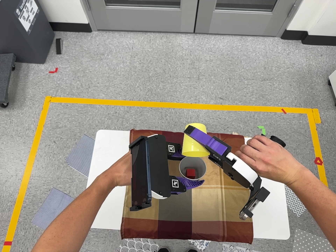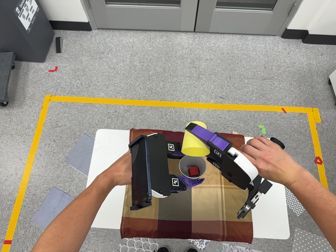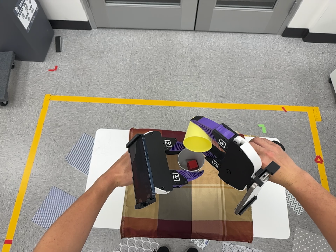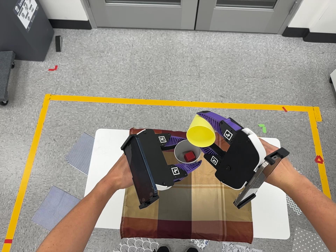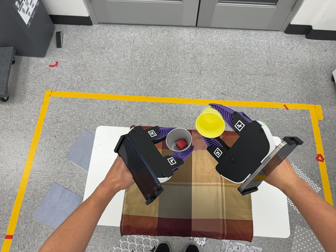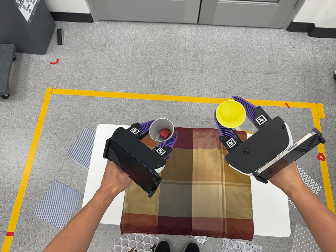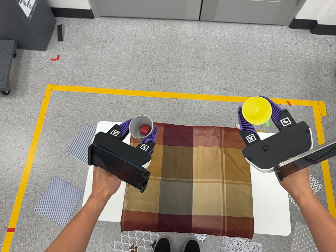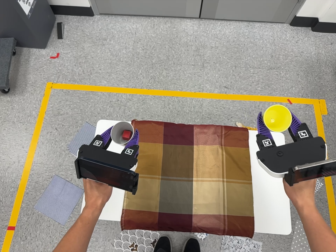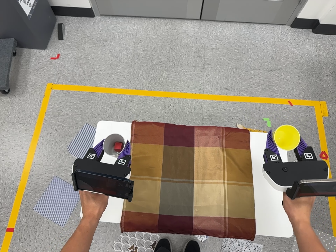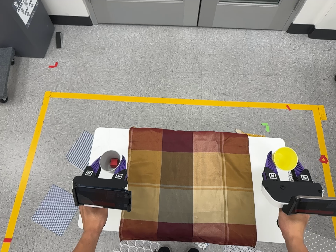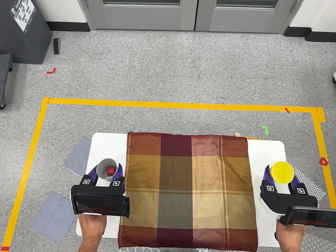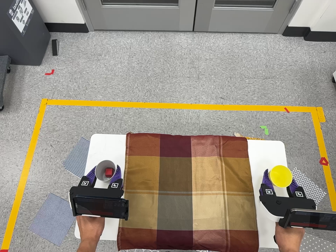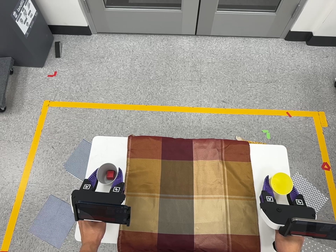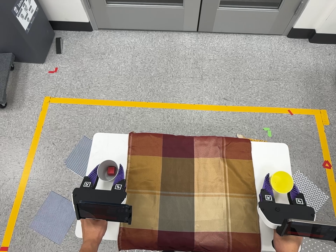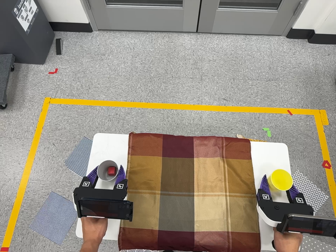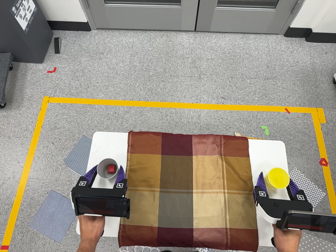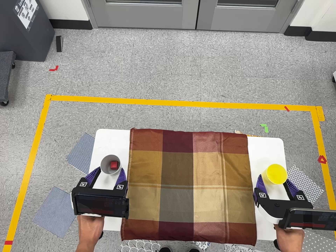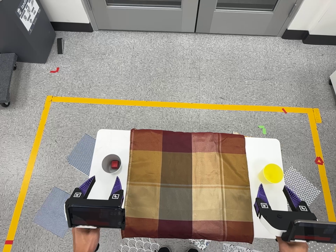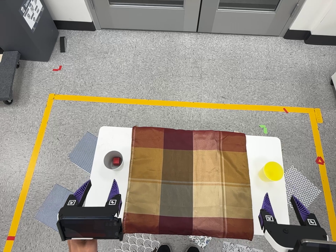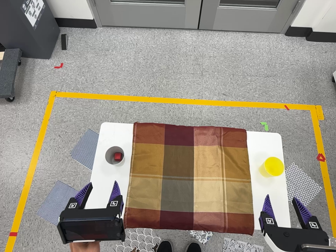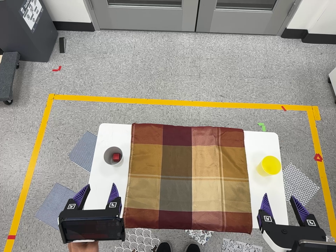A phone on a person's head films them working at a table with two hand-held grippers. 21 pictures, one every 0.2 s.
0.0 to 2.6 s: The camera travels forward, about 7 cm, so what stands in front looms larger.
2.6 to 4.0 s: The camera travels backward and toward the bottom of its view, about 10 cm, so what stands in front gets smaller.
The film runs forward here.
